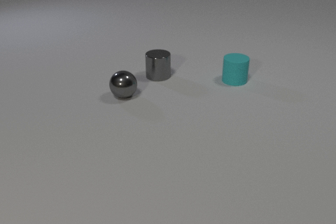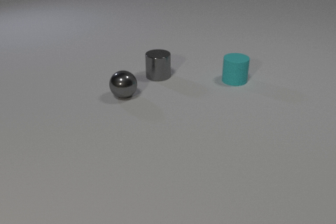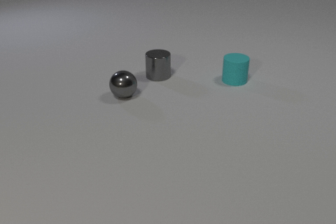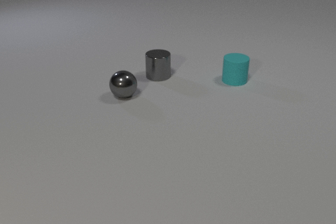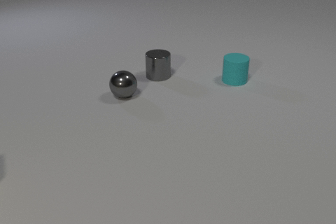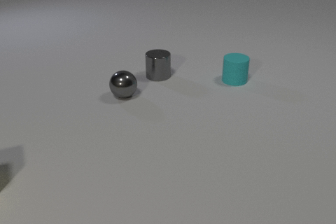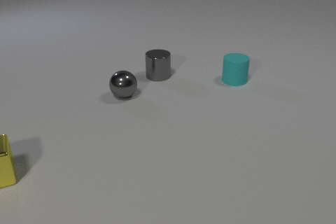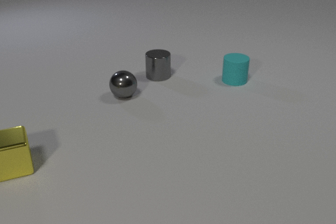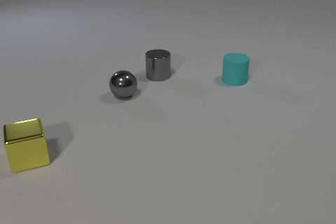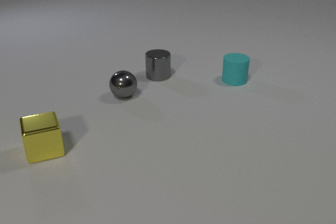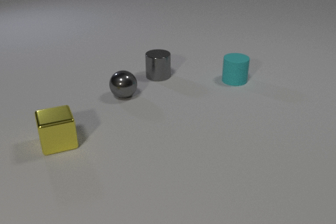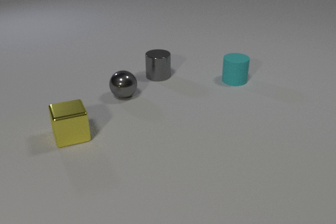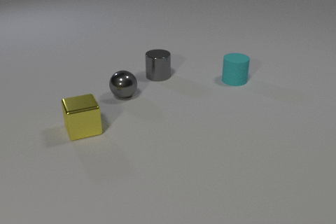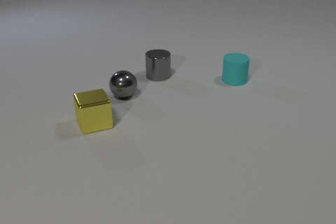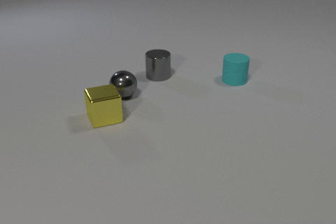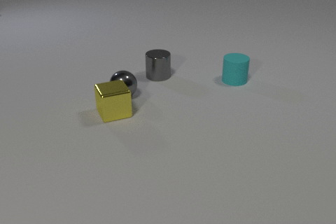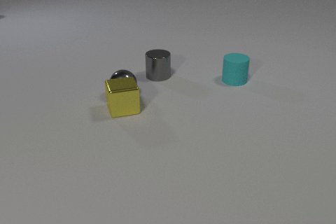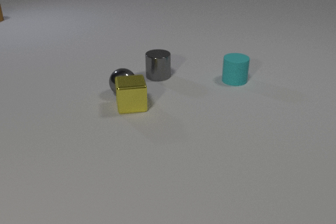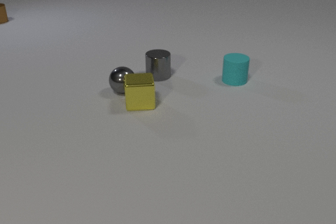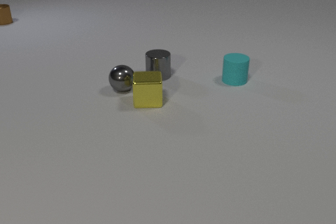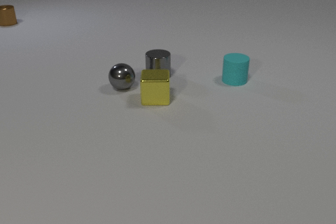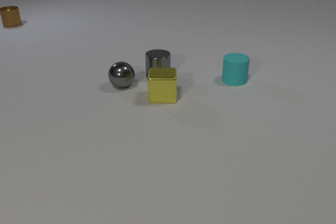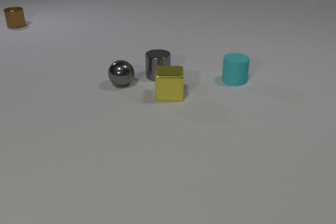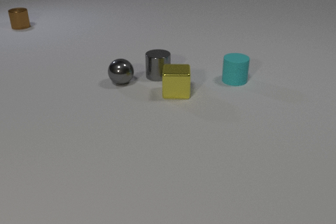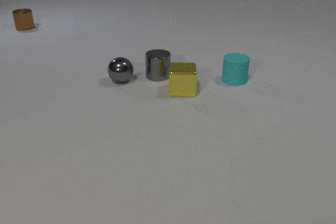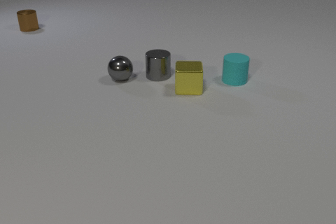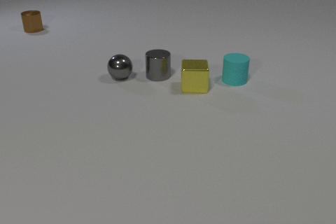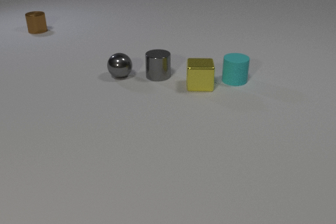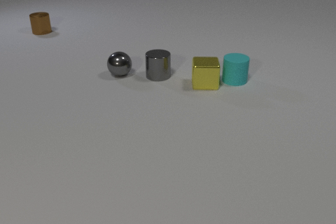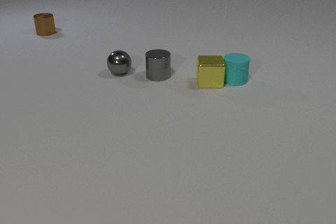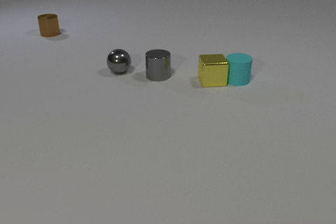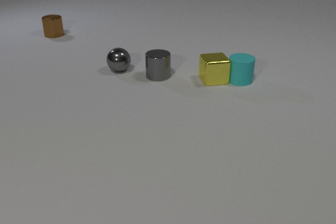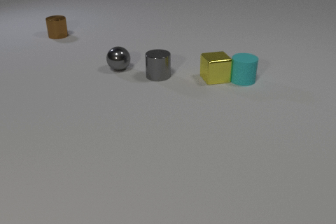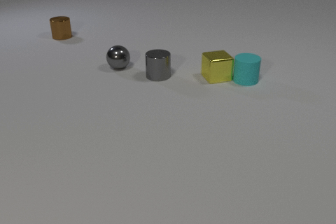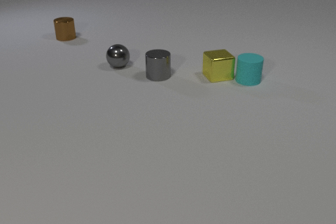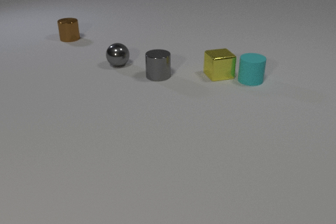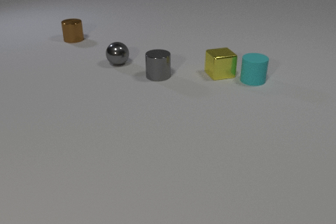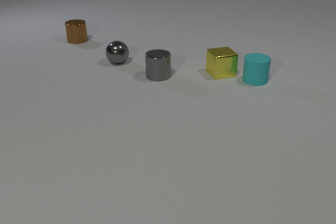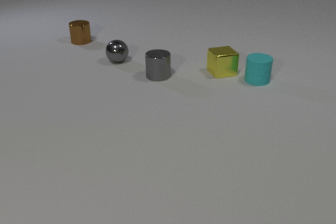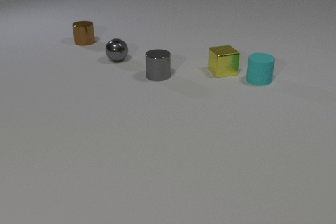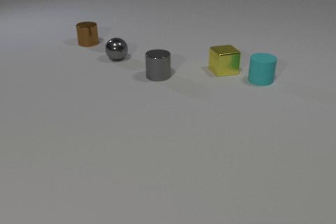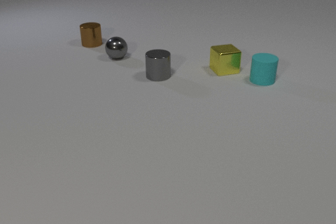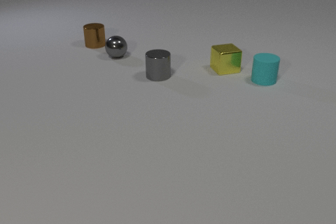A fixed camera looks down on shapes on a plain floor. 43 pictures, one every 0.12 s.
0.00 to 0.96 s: The yellow metal cube comes in at the left edge, slides to the right and away from the camera.
0.96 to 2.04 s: The yellow metal cube slides to the right and away from the camera. The gray metal sphere rolls away from the camera. The brown metal cylinder comes in at the left edge, slides toward the camera. The yellow metal cube and the gray metal sphere collide.
2.04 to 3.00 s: The yellow metal cube slides to the right and away from the camera. The gray metal sphere rolls away from the camera. The brown metal cylinder slides toward the camera and to the right.
3.00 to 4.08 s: The yellow metal cube slides away from the camera and to the right. The gray metal sphere rolls away from the camera. The cyan rubber cylinder slides to the right. The brown metal cylinder slides toward the camera and to the right. The yellow metal cube and the cyan rubber cylinder collide.
4.08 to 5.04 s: The yellow metal cube slides away from the camera. The gray metal sphere rolls away from the camera. The cyan rubber cylinder slides to the right. The brown metal cylinder slides to the right and toward the camera.
How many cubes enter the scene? 1.
Are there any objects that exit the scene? no.
What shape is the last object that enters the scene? cylinder.
